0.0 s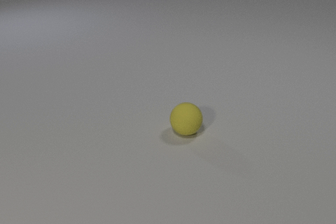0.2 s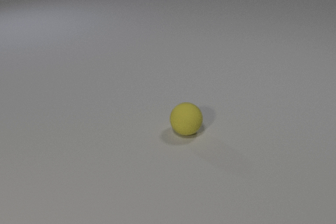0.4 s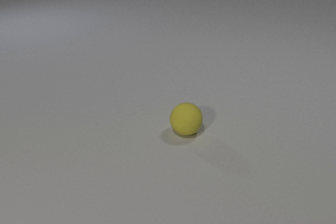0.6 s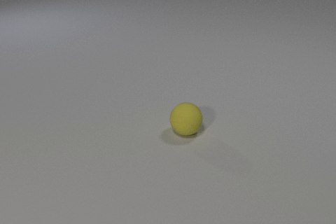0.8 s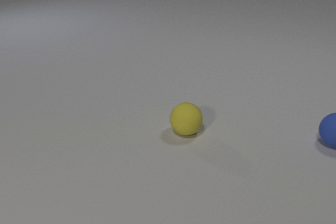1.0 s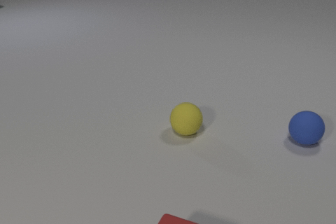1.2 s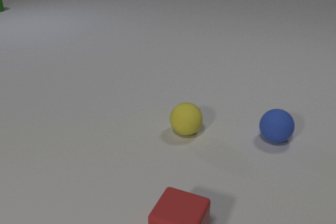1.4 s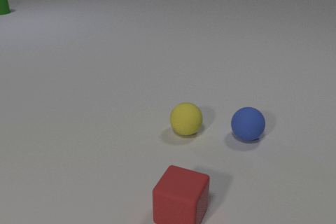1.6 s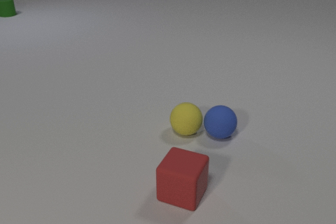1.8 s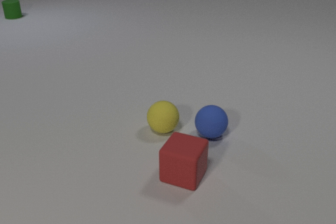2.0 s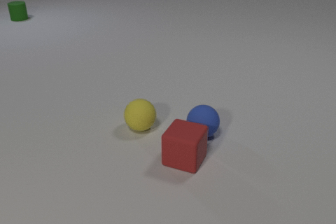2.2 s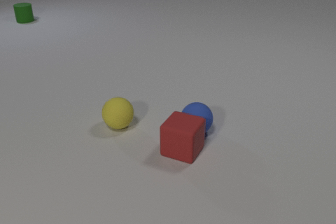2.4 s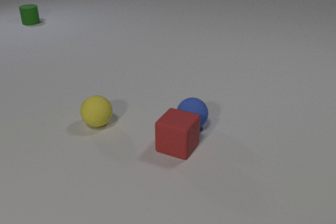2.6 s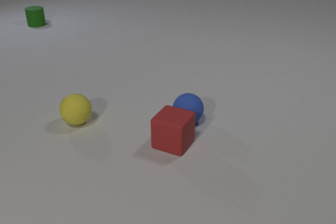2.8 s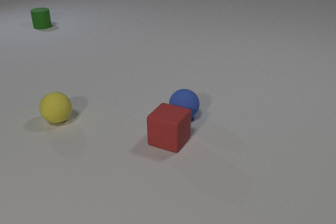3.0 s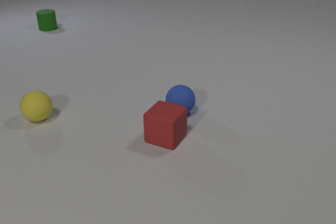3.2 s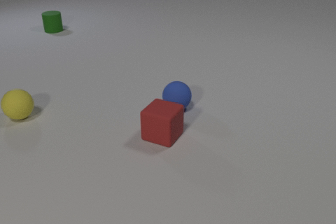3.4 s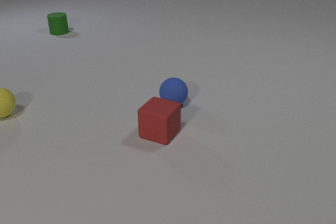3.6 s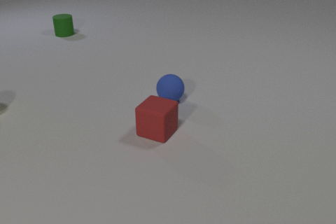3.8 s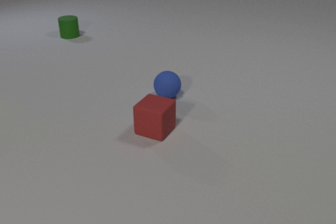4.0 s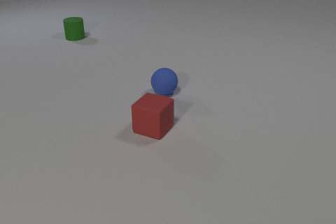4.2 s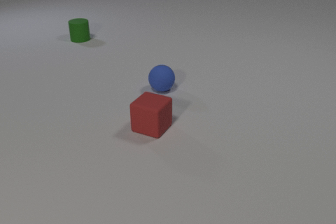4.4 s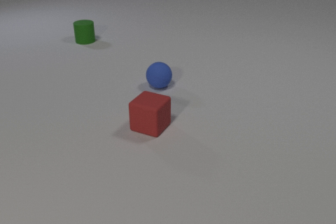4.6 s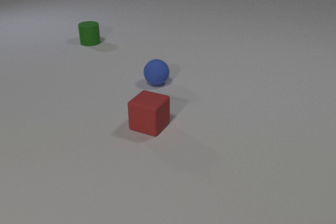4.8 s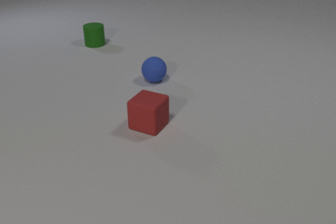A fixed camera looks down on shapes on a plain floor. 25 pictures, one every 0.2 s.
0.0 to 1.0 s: The blue rubber sphere comes in at the right edge, rolls to the left. The red rubber cube comes in at the bottom edge.
1.0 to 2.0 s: The blue rubber sphere rolls to the left. The yellow rubber sphere rolls to the left. The red rubber cube slides away from the camera. The green rubber cylinder comes in at the left edge, slides toward the camera and to the right. The blue rubber sphere and the yellow rubber sphere collide.
2.0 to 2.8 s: The blue rubber sphere rolls away from the camera and to the left. The yellow rubber sphere rolls to the left. The red rubber cube slides away from the camera and to the left. The green rubber cylinder slides toward the camera and to the right. The blue rubber sphere and the red rubber cube collide.
2.8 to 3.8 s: The blue rubber sphere rolls away from the camera and to the left. The yellow rubber sphere rolls to the left and away from the camera, leaves at the left edge. The red rubber cube slides away from the camera and to the left. The green rubber cylinder slides toward the camera and to the right.
3.8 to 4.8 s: The blue rubber sphere rolls away from the camera. The red rubber cube slides away from the camera. The green rubber cylinder slides toward the camera and to the right.
What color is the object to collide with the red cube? blue.
How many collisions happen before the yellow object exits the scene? 2.
How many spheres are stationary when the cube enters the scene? 1.
